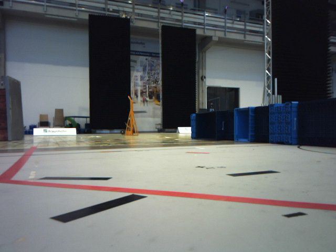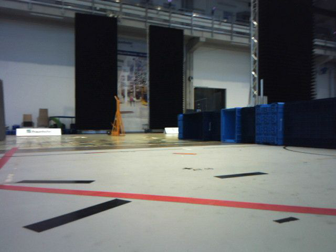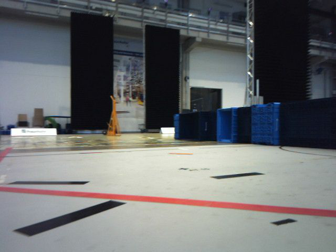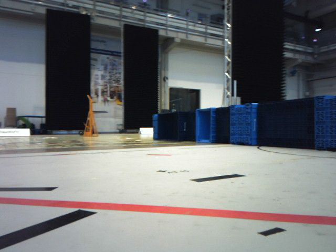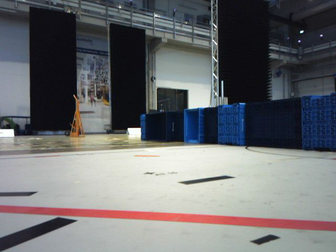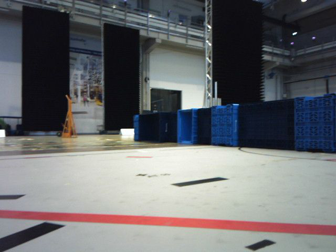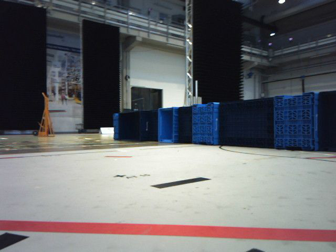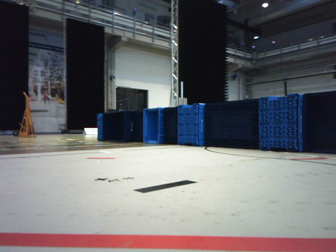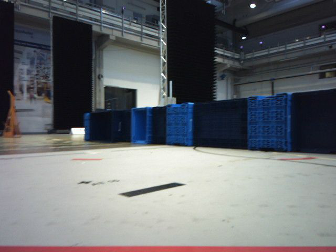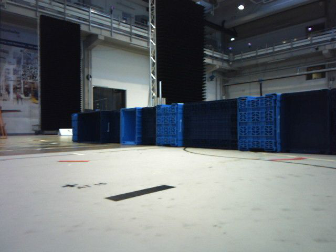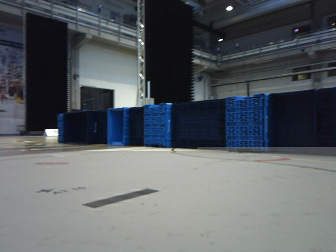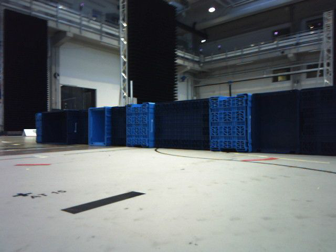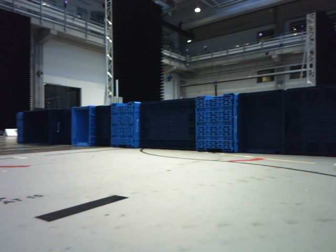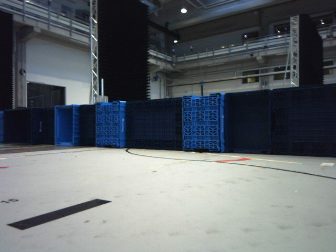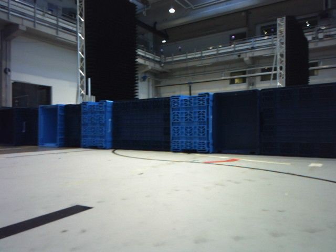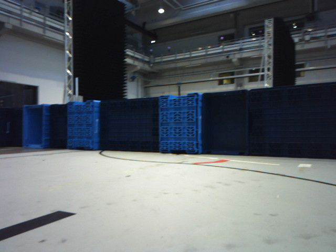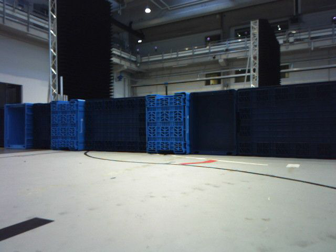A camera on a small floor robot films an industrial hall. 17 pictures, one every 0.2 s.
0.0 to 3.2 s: The camera pans to its right, which is clockwise from overhead, by about 40 degrees. It travels forward, about 0.6 m.
The film runs forward here.
